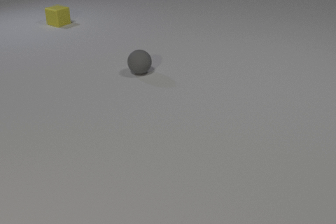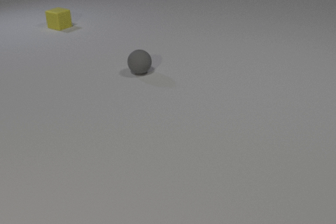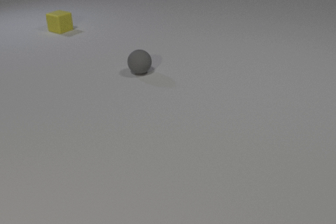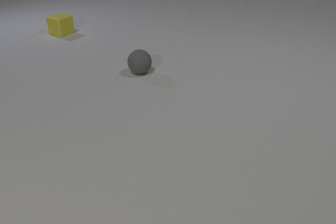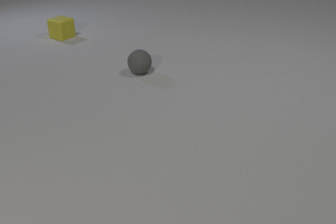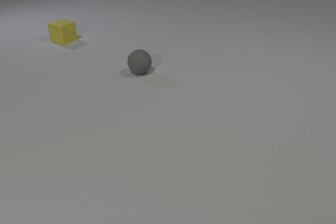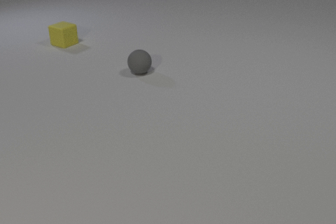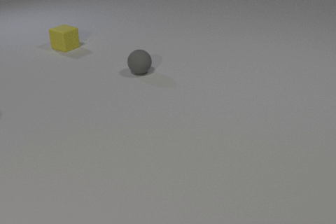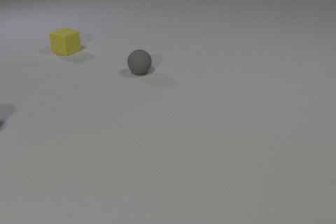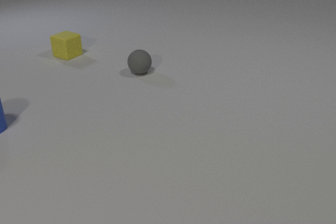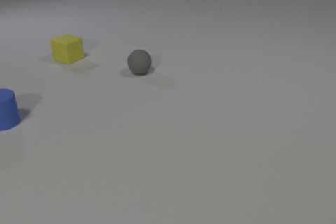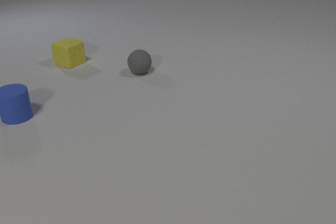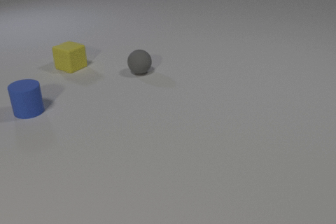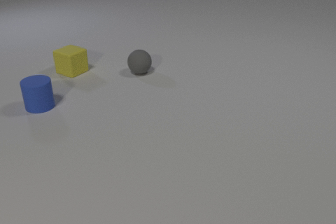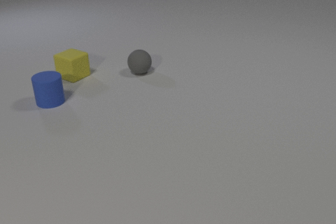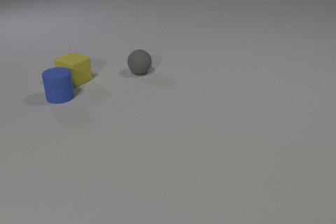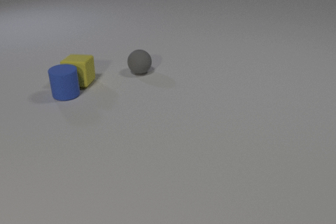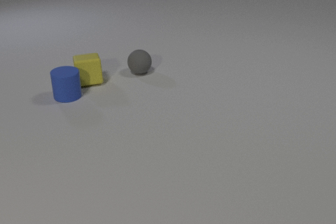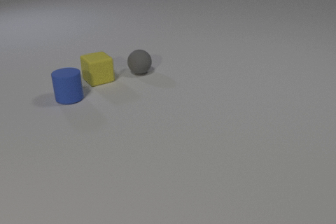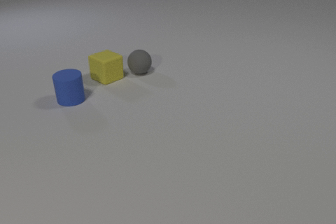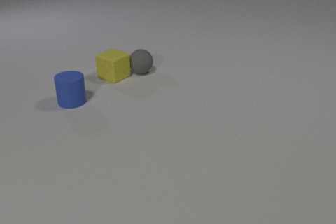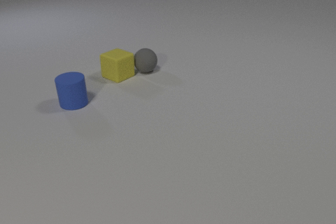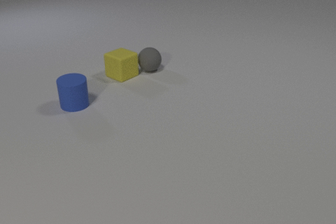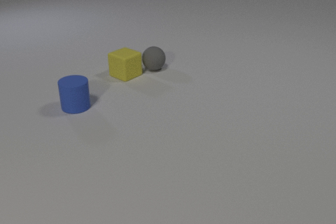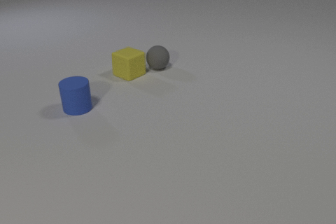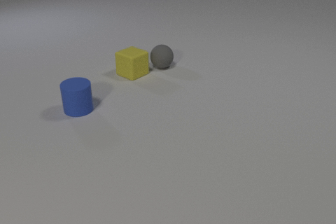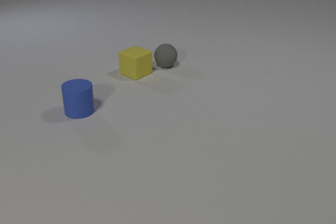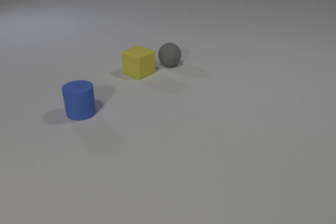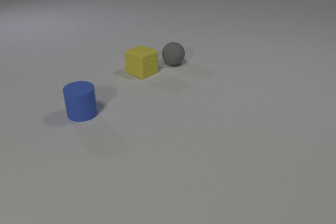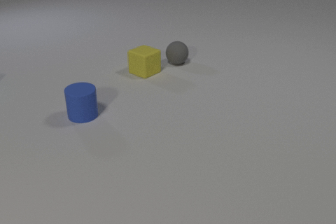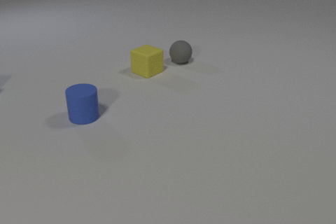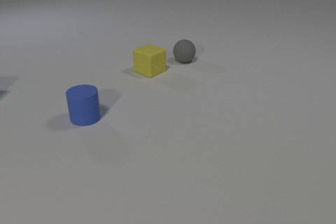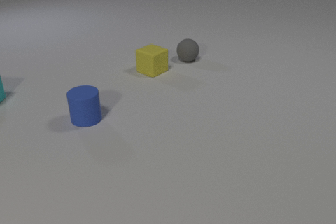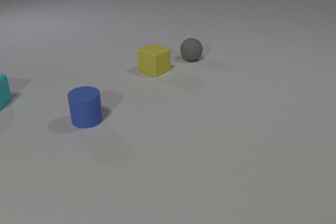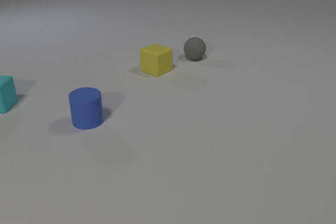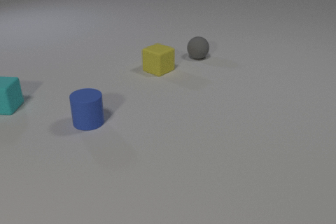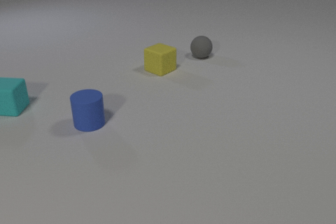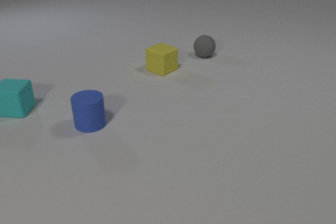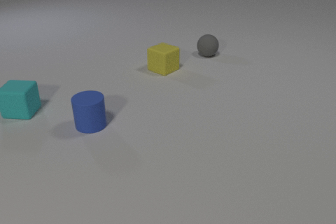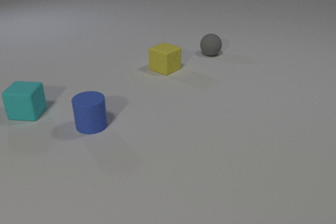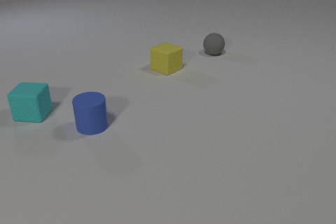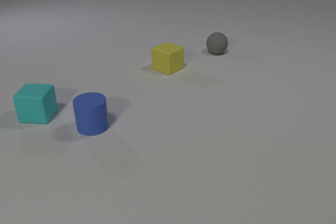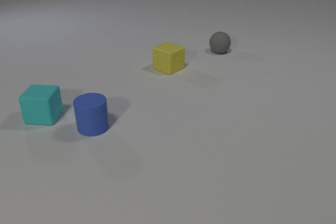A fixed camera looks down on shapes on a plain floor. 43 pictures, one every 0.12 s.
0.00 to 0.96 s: The yellow rubber cube slides toward the camera.
0.96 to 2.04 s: The blue rubber cylinder comes in at the left edge, slides to the right and away from the camera. The yellow rubber cube slides toward the camera, spins counterclockwise seen from above by about 45 degrees, its near face sliding to the right. The blue rubber cylinder and the yellow rubber cube collide.
2.04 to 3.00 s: The blue rubber cylinder slides toward the camera. The yellow rubber cube slides to the right, spins so that its near face slides to the right, counterclockwise seen from above. The gray rubber sphere rolls to the right and away from the camera. The yellow rubber cube and the gray rubber sphere collide.
3.00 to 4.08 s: The blue rubber cylinder slides toward the camera. The yellow rubber cube slides to the right. The gray rubber sphere rolls to the right and away from the camera. The cyan rubber cube comes in at the left edge, slides toward the camera and to the right.
4.08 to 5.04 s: The blue rubber cylinder slides toward the camera. The yellow rubber cube slides to the right. The gray rubber sphere rolls to the right and away from the camera. The cyan rubber cube slides to the right and toward the camera.
How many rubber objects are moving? 4.
What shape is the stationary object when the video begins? sphere.
How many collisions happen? 2.
